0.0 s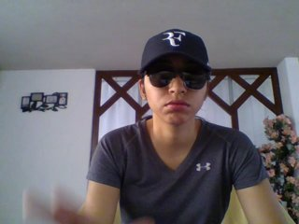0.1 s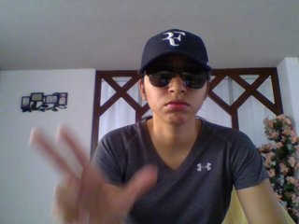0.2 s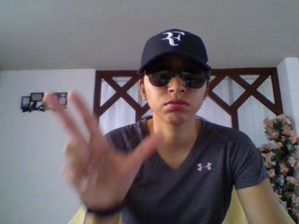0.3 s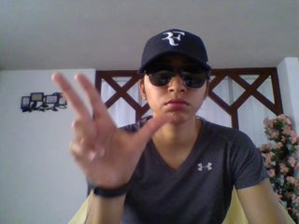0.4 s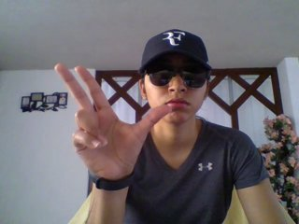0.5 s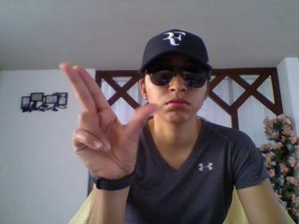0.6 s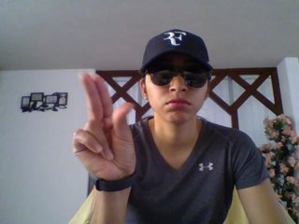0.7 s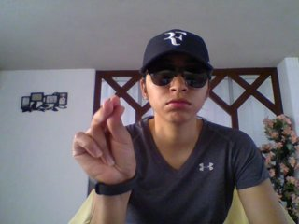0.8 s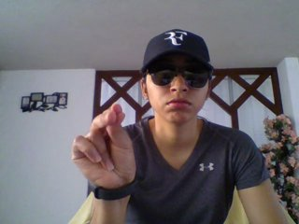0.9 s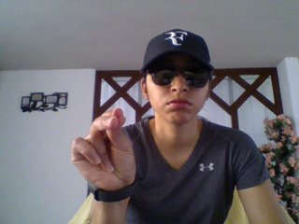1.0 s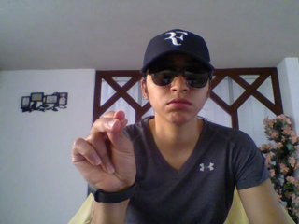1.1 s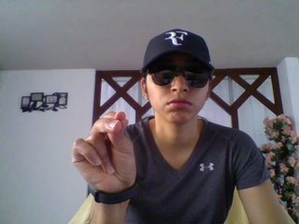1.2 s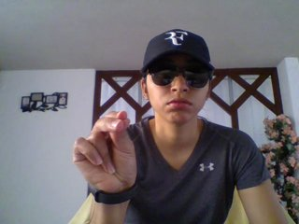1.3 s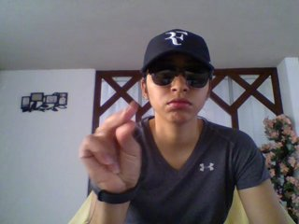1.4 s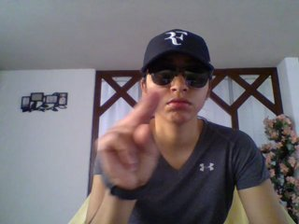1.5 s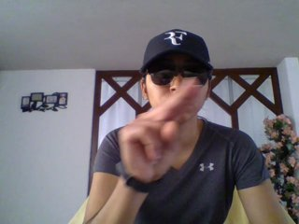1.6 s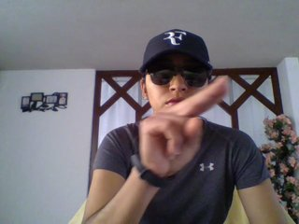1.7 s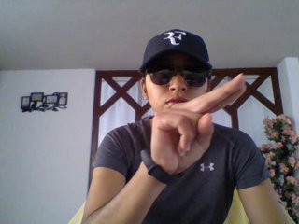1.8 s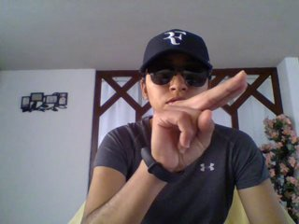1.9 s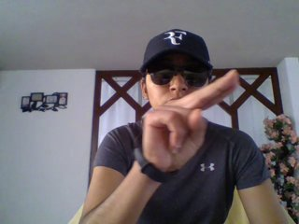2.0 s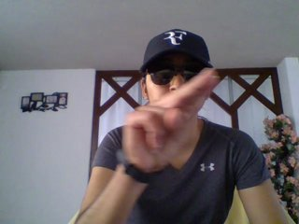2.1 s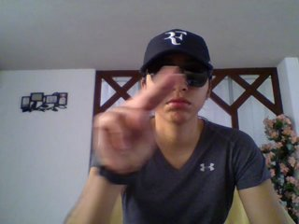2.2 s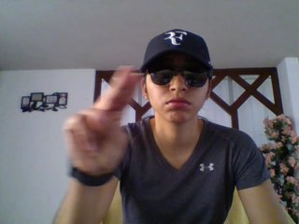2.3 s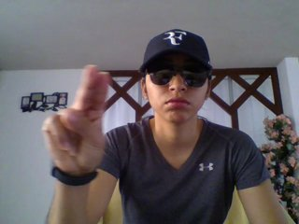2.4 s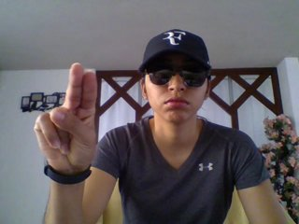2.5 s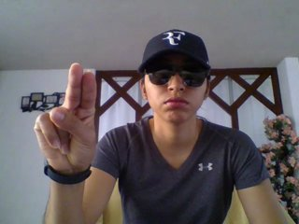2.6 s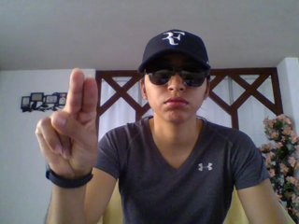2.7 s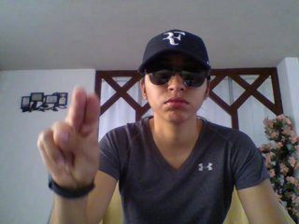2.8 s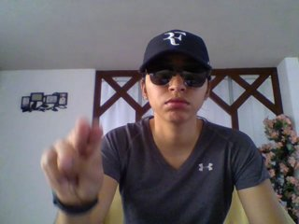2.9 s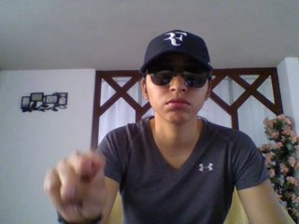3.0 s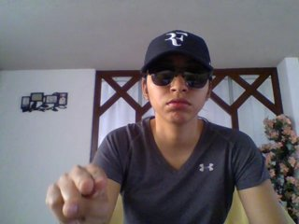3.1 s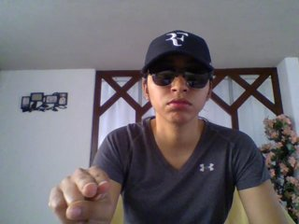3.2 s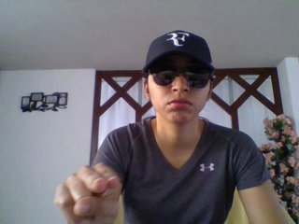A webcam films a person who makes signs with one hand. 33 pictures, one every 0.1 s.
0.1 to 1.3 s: Zoom out.
1.4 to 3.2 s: Pointing with two fingers.
